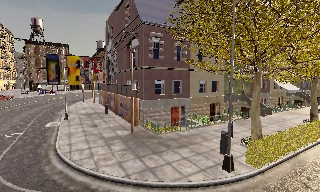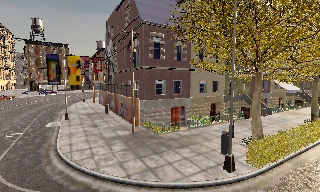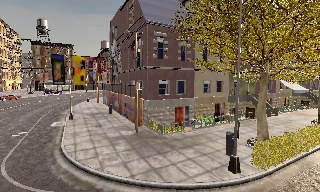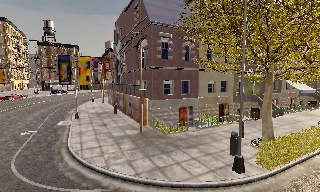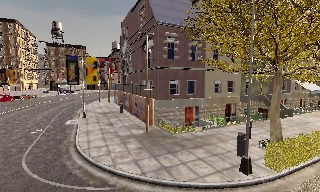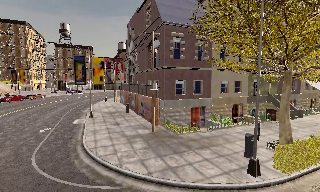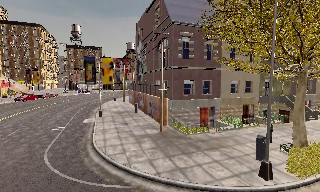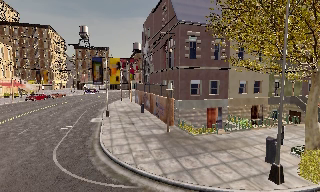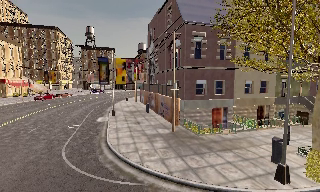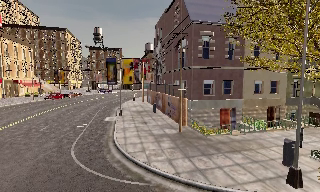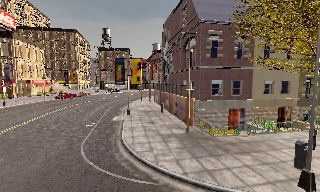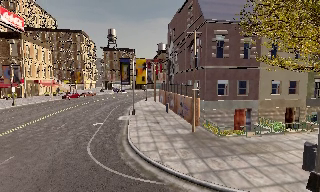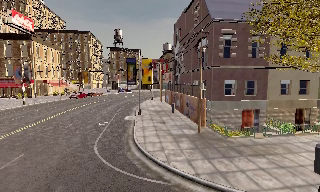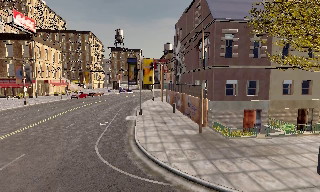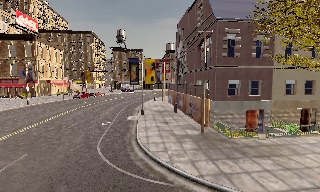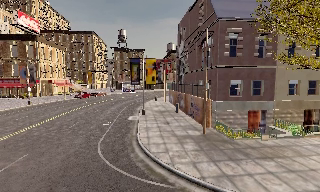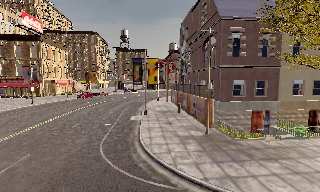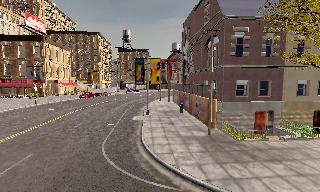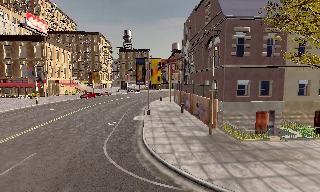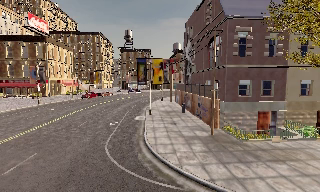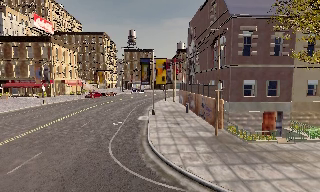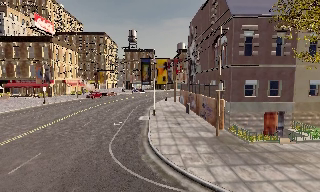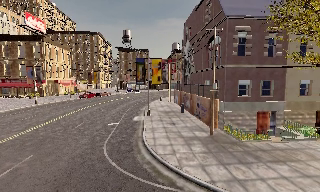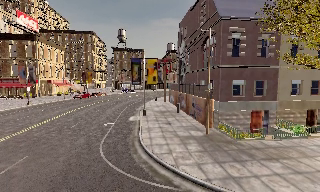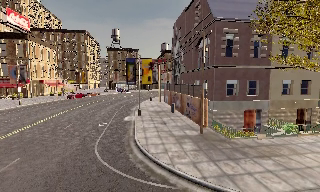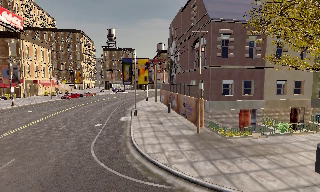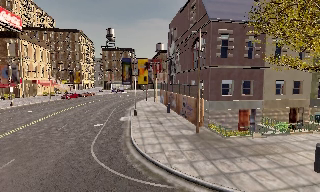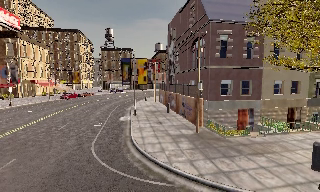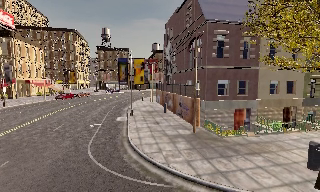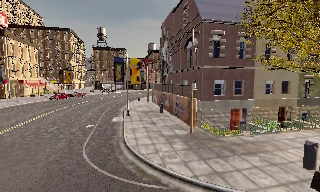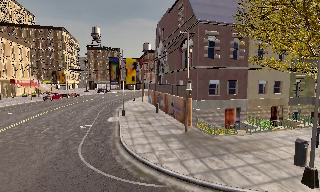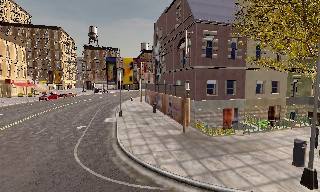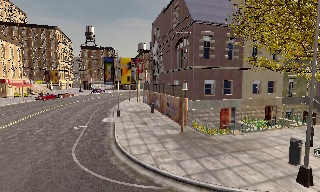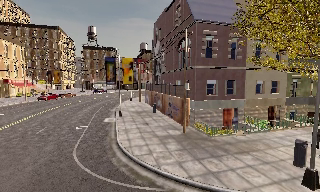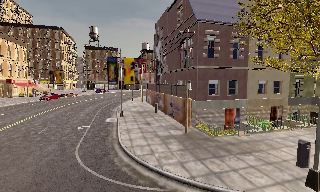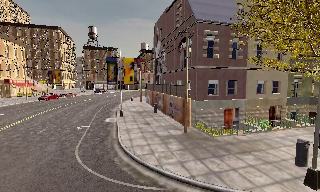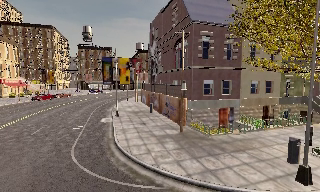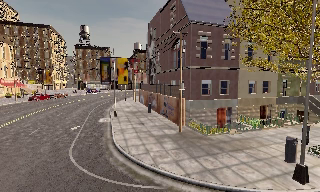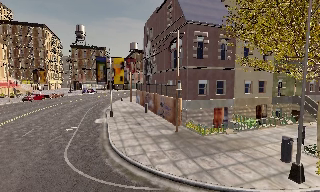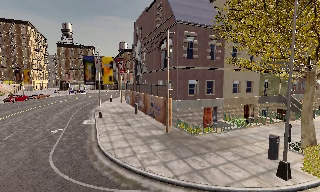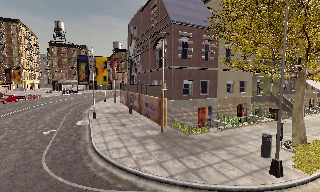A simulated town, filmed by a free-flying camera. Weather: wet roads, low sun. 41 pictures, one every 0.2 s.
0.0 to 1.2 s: The camera shifts only a little, or ends up much as it began.
1.2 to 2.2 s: The camera swings to its left by about 10 degrees, and the scene slides to the right.
2.2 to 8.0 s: The camera swings to its right by about 15 degrees, and the scene slides to the left. It travels to its left and forward, about 1 m.
The film runs forward here.
